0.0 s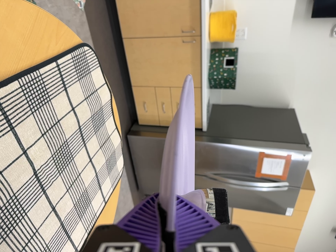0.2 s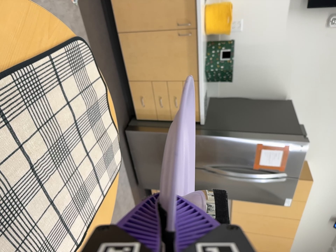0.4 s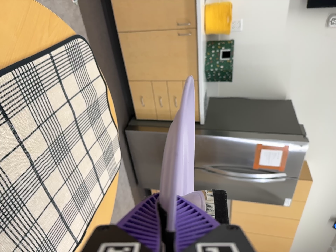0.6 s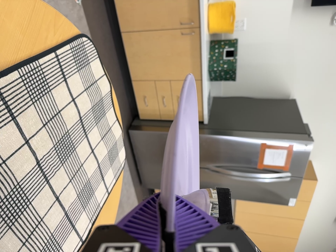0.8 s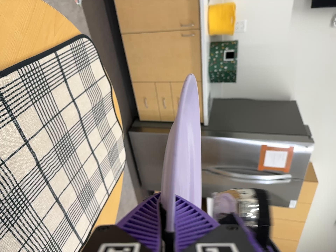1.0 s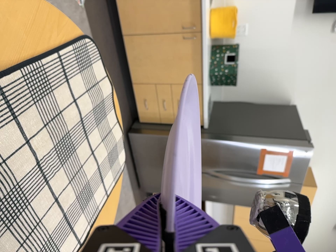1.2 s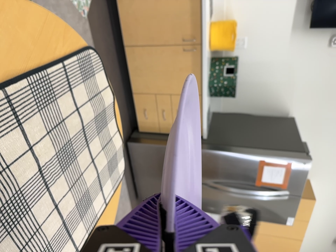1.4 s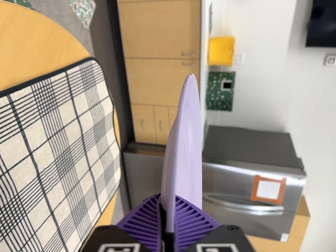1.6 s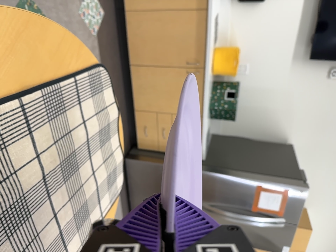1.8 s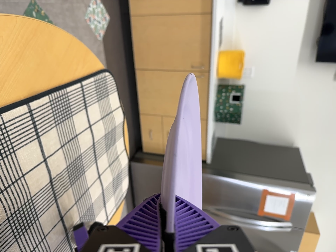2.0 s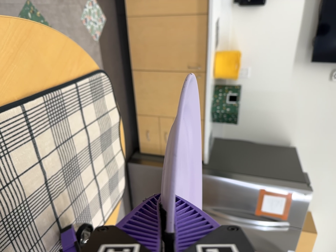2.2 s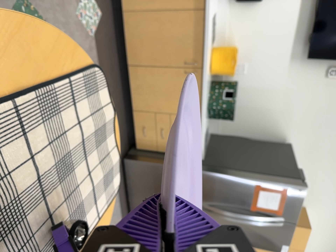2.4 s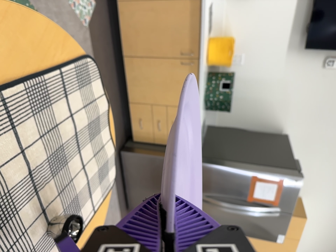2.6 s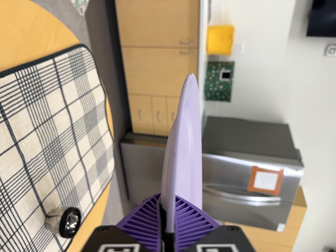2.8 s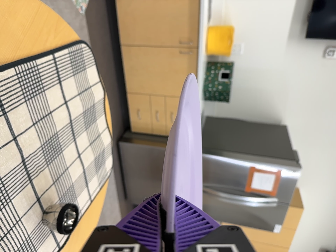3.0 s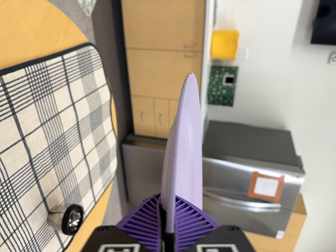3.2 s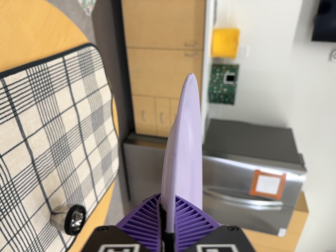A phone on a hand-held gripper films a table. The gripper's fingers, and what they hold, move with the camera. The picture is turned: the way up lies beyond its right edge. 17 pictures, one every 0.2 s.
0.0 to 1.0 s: The camera shifts only a little, or ends up much as it began.
1.0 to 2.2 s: The camera travels backward, about 4 cm, so what stands in front gets smaller.
2.2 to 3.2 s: The camera shifts only a little, or ends up much as it began.
The film runs forward here.
